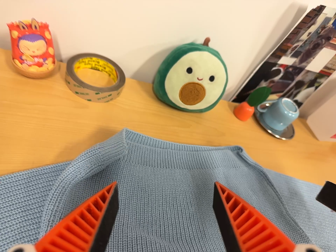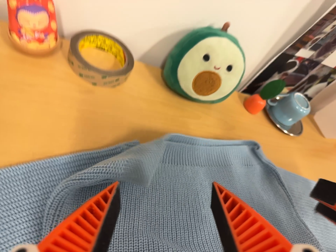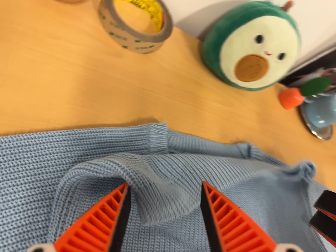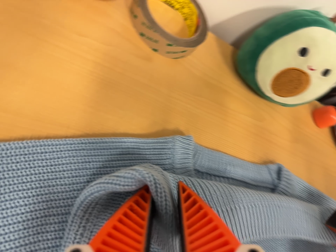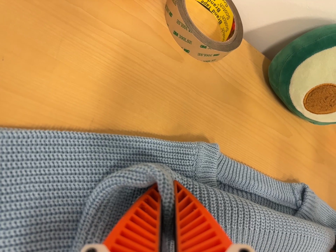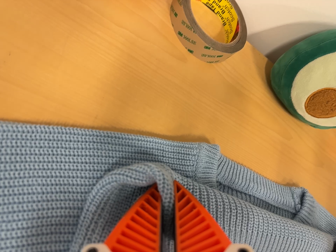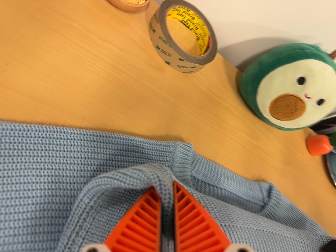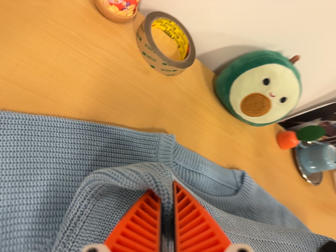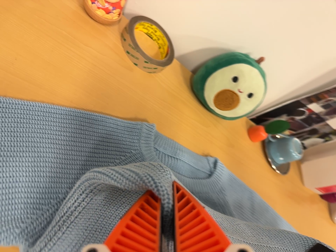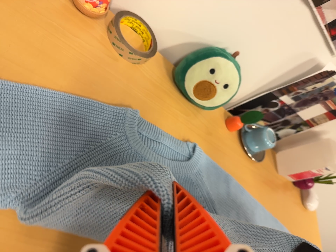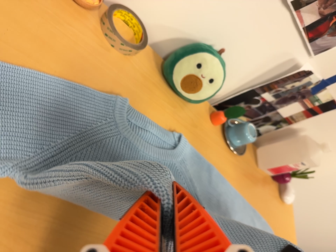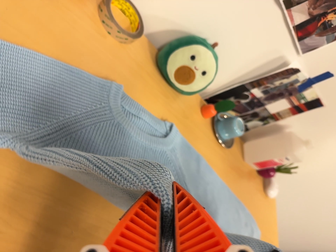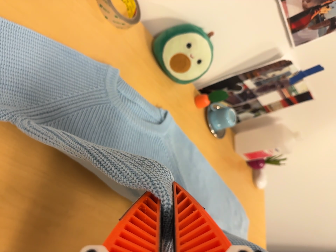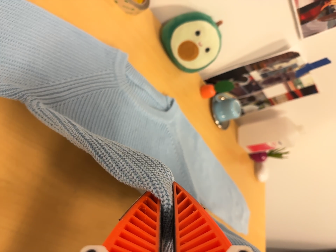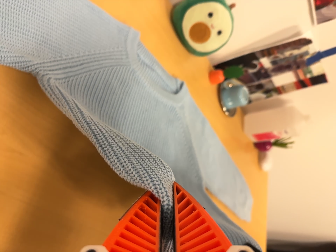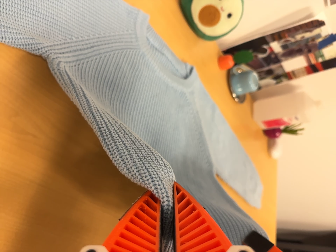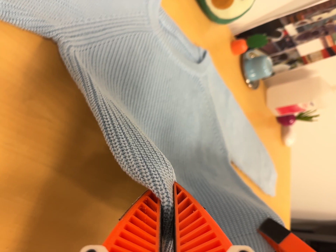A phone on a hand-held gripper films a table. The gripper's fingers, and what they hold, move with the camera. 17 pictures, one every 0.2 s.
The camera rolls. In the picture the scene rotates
clockwise.
0.0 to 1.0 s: The camera travels forward, to its left and toward the top of its view, about 16 cm, so what stands in front looms larger. Its aim tips toward the bottom of its view by about 10 degrees. It rolls about its line of sight by about 25 degrees, and the scene rotates clockwise.
1.0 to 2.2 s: The scene slides to the left, as the camera pans about 20 degrees to its right. It travels backward and toward the bottom of its view, about 24 cm, so what stands in front gets smaller.
2.2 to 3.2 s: The camera travels toward the bottom of its view and to its left, about 10 cm, so close, fixed things drift upward. Its aim tips toward the bottom of its view by about 10 degrees, and the scene shifts upward.
The film runs backward here.
